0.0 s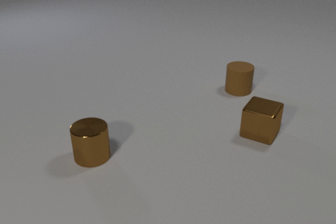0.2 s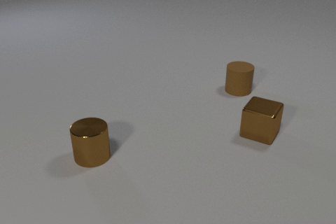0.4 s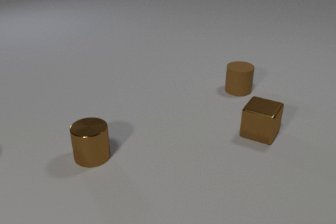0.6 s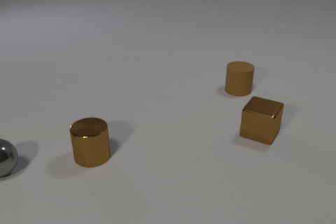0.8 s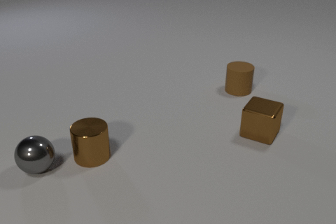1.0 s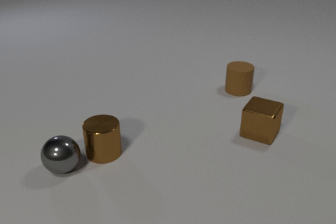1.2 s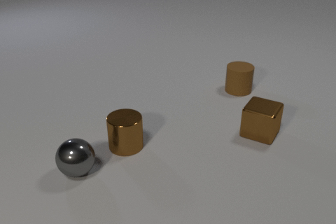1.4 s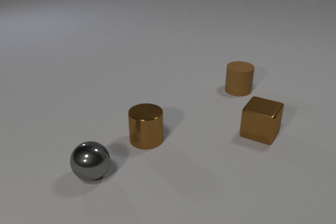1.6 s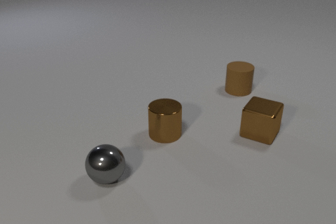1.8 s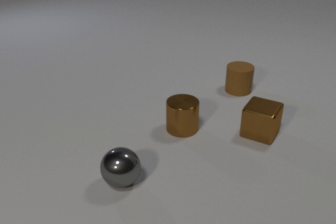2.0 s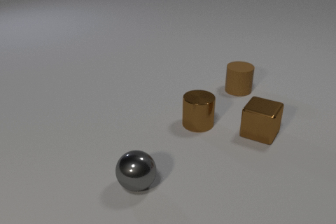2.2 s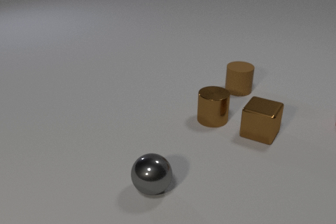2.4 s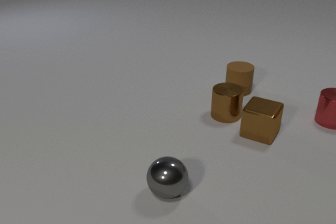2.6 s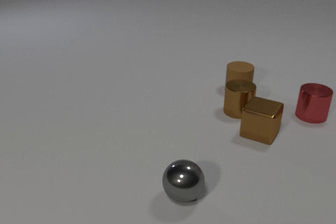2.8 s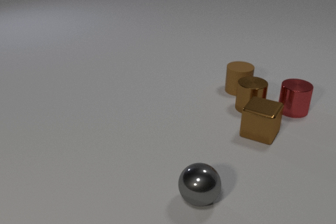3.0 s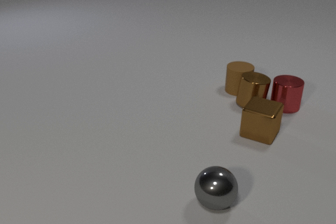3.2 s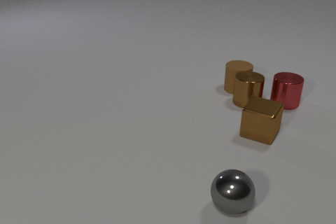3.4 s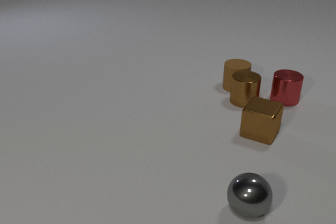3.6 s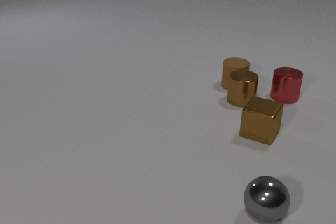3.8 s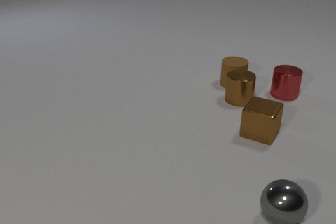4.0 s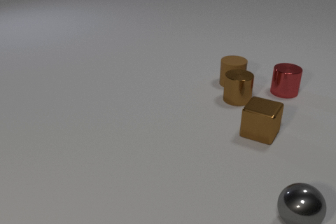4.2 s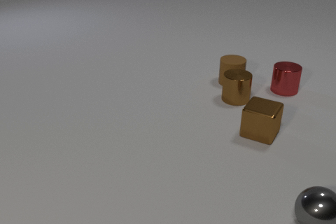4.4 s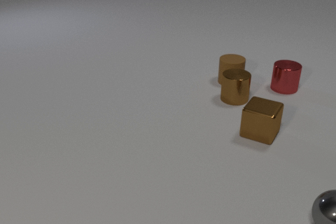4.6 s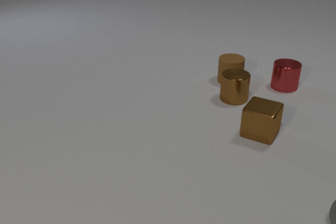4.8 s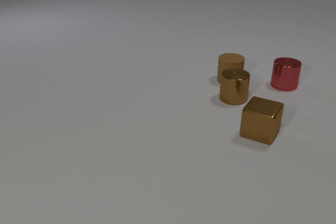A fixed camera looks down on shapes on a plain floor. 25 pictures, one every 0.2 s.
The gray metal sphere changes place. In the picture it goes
to the right.
0.0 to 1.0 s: The gray metal sphere comes in at the left edge, rolls to the right. The brown metal cylinder slides to the right. The gray metal sphere and the brown metal cylinder collide.
1.0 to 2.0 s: The gray metal sphere rolls to the right and toward the camera. The brown metal cylinder slides to the right and away from the camera.
2.0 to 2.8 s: The gray metal sphere rolls to the right. The brown metal cylinder slides to the right and away from the camera. The red metal cylinder comes in at the right edge, slides to the left.
2.8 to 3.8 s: The gray metal sphere rolls to the right. The brown metal cylinder slides away from the camera and to the left. The red metal cylinder slides away from the camera. The brown rubber cylinder slides away from the camera and to the left. The brown metal cylinder and the red metal cylinder collide. The brown metal cylinder and the brown rubber cylinder collide.
3.8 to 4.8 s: The gray metal sphere rolls to the right, leaves at the right edge. The brown metal cylinder slides to the left. The red metal cylinder slides away from the camera. The brown rubber cylinder slides away from the camera.
What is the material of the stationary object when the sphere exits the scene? metal.
Are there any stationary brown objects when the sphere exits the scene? yes.
How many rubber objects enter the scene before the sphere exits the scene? 0.
